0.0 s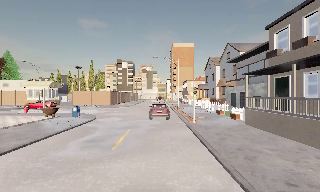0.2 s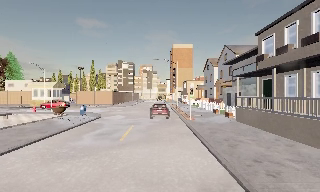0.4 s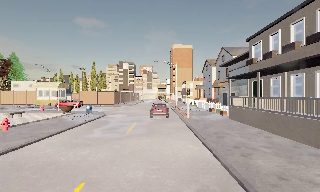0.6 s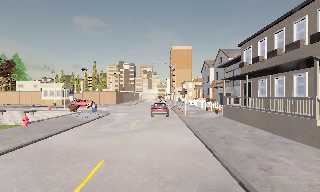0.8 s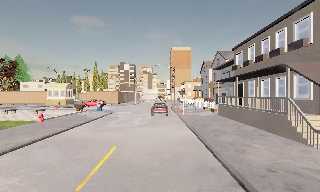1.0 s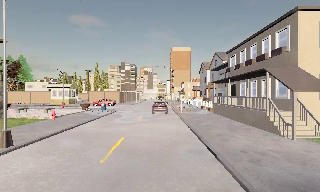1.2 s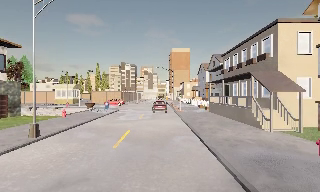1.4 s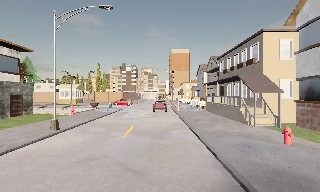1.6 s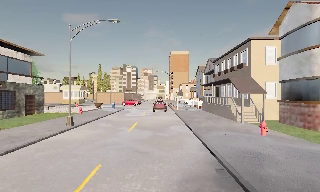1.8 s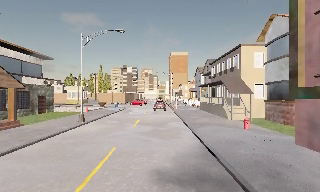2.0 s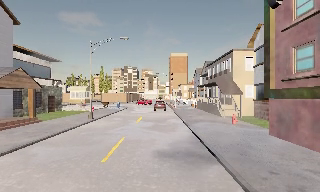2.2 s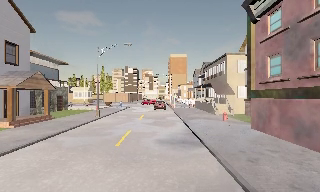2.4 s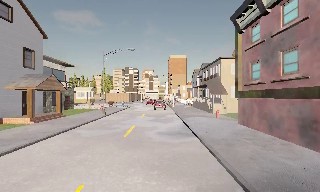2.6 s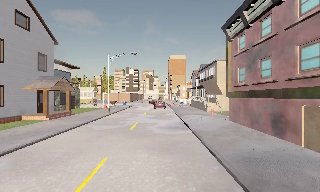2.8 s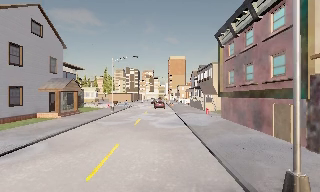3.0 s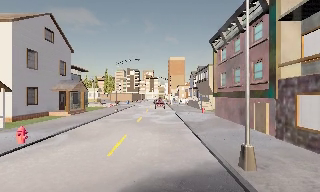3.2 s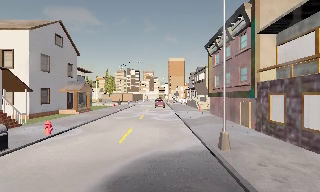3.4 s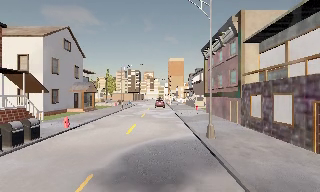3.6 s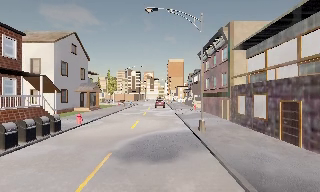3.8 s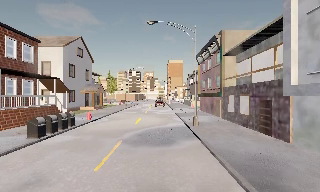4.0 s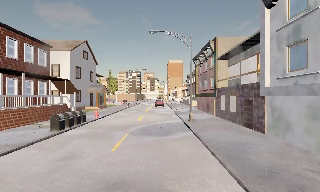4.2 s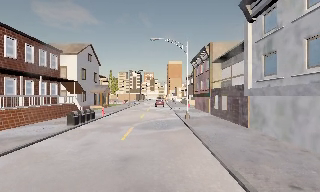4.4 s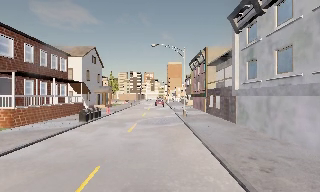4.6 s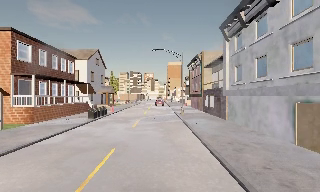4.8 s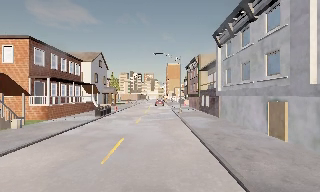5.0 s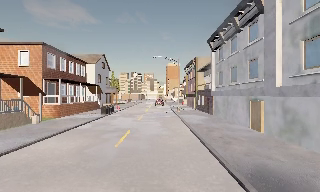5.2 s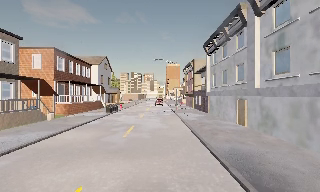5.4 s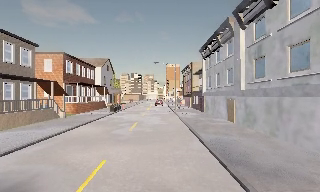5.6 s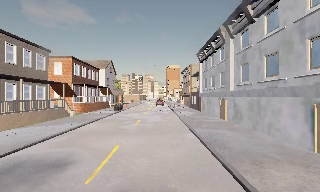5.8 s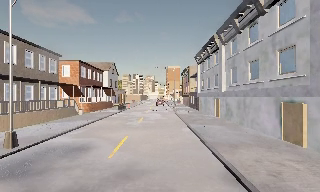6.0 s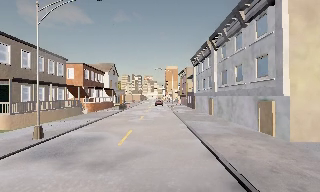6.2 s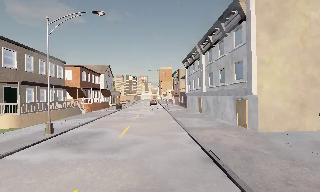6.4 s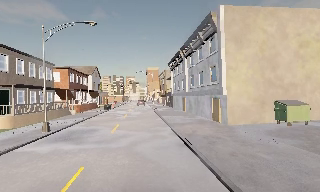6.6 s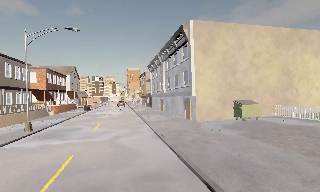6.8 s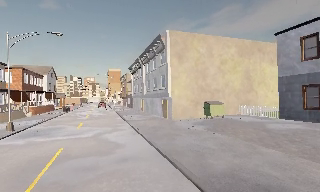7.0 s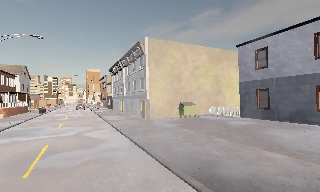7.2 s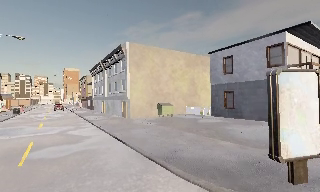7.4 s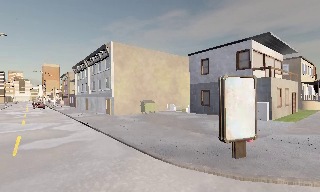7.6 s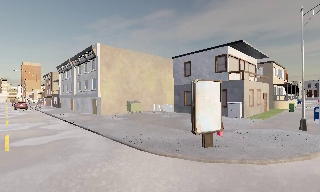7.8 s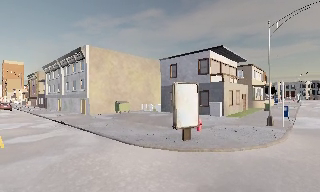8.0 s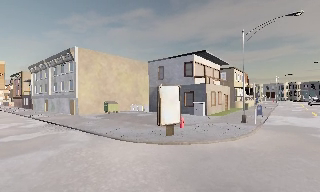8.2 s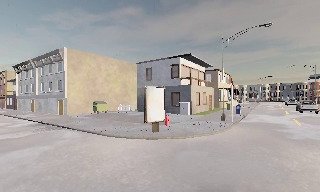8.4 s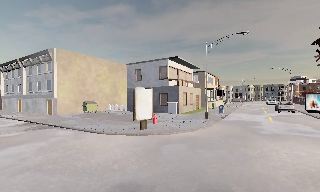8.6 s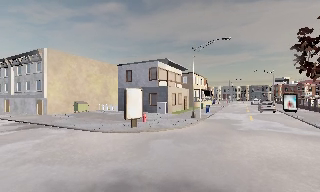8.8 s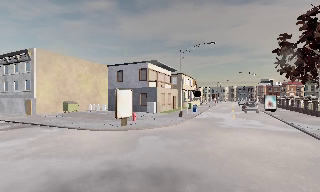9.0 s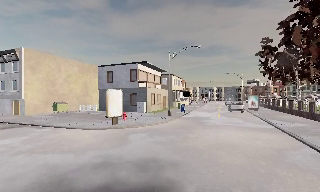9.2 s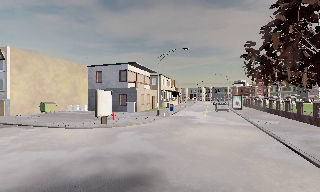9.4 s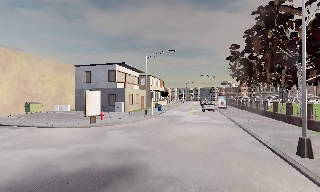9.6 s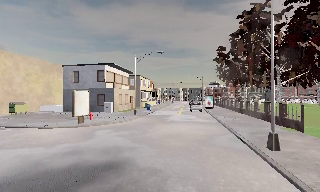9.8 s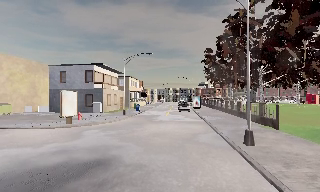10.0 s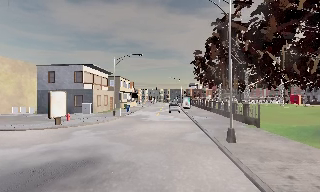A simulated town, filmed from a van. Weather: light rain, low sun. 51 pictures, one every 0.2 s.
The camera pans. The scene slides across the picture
to the left.
The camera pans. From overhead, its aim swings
clockwise.
0.0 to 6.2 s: The camera travels backward, about 50 m, so what stands in front gets smaller.
6.2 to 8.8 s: The camera swings to its right by about 65 degrees, and the scene slides to the left. It travels backward, about 16 m. It loses speed.
8.8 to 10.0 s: The camera swings to its right by about 20 degrees, and the scene slides to the left. It travels backward, about 3.5 m, so what stands in front gets smaller. It loses speed.
The film runs backward here.
